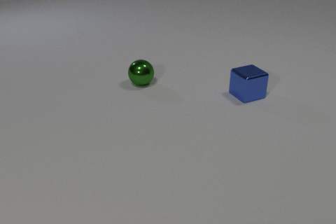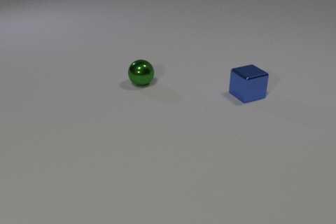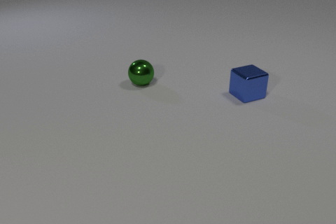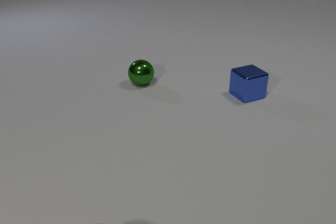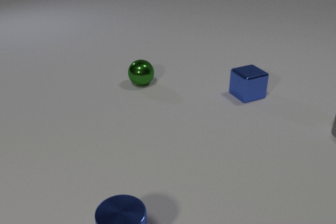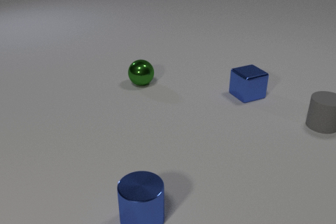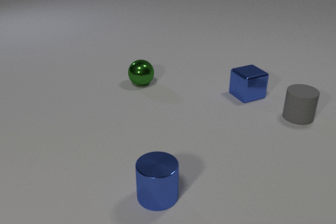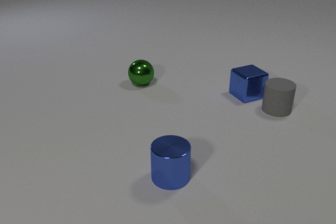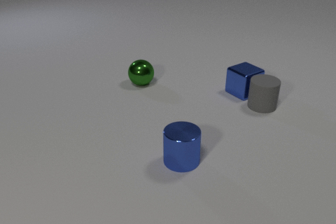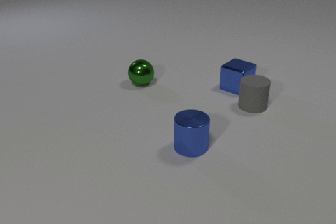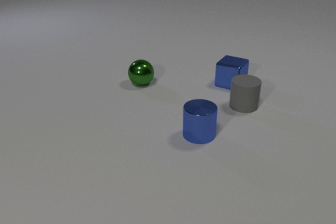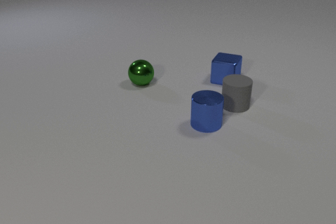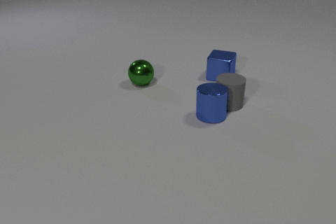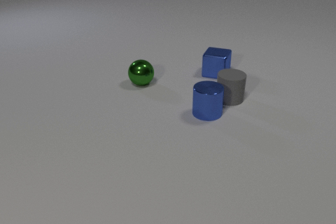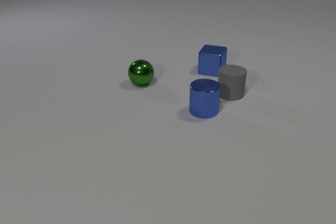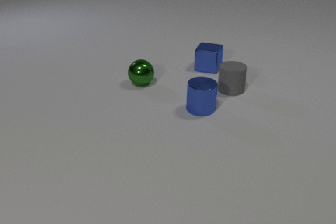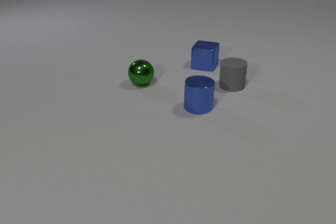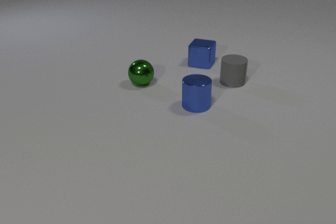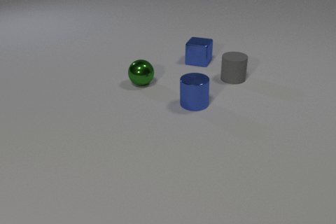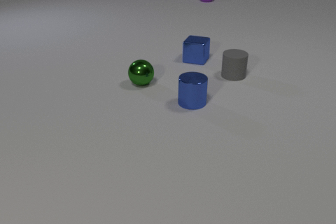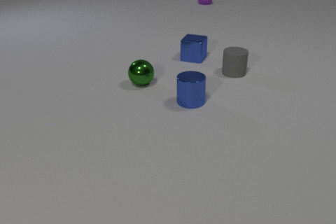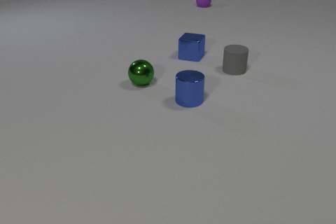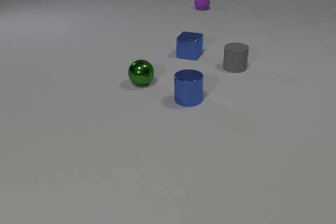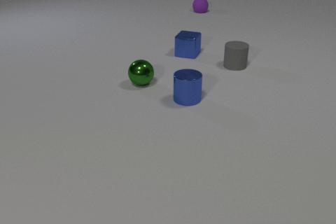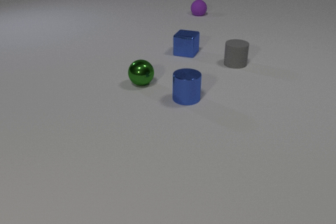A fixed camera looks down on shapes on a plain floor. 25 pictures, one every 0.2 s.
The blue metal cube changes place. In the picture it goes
away from the camera.
The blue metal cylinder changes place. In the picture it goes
away from the camera.
0.0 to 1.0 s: The gray rubber cylinder comes in at the right edge, slides to the left. The blue metal cylinder comes in at the bottom edge, slides away from the camera and to the right.
1.0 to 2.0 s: The gray rubber cylinder slides to the left. The blue metal cube slides away from the camera and to the left, spins counterclockwise seen from above by about 30 degrees, its near face sliding to the right. The blue metal cylinder slides away from the camera and to the right. The gray rubber cylinder and the blue metal cube collide.
2.0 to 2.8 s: The gray rubber cylinder slides away from the camera and to the left. The blue metal cube slides away from the camera and to the left. The blue metal cylinder slides away from the camera. The gray rubber cylinder and the blue metal cylinder collide.
2.8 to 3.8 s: The gray rubber cylinder slides away from the camera. The blue metal cube slides away from the camera and to the left. The blue metal cylinder slides away from the camera and to the left. The purple rubber sphere comes in at the top edge, rolls toward the camera.
3.8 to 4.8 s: The gray rubber cylinder slides away from the camera. The blue metal cube slides away from the camera and to the left. The blue metal cylinder slides away from the camera and to the left. The purple rubber sphere rolls toward the camera.
How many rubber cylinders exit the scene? 0.
What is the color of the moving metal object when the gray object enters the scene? blue.
How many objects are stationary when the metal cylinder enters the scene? 2.
